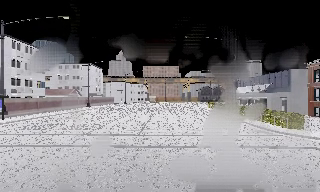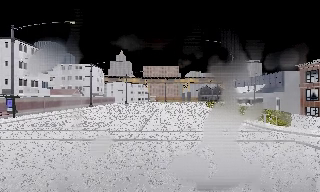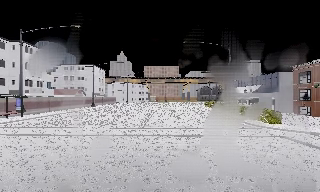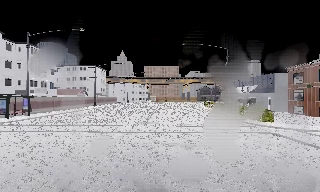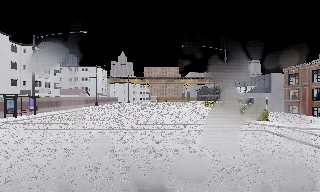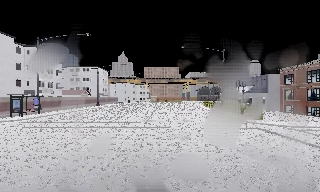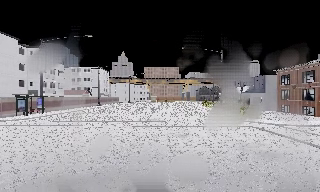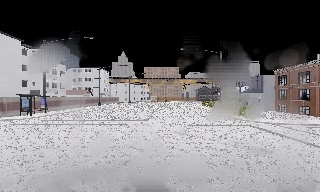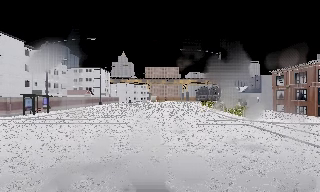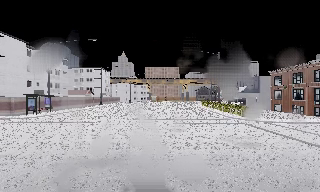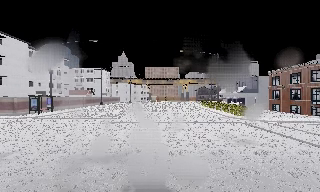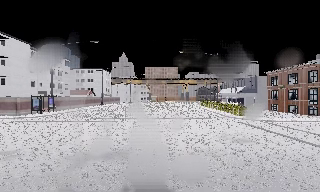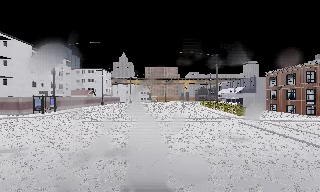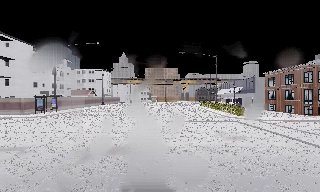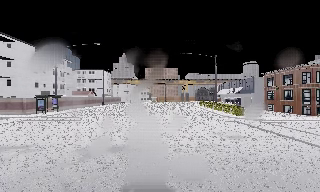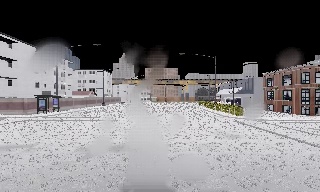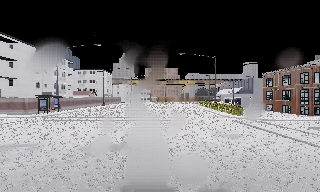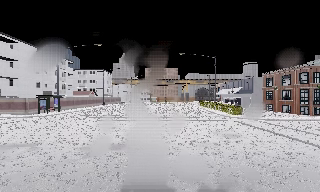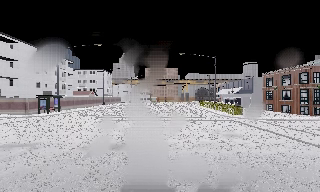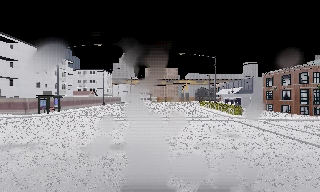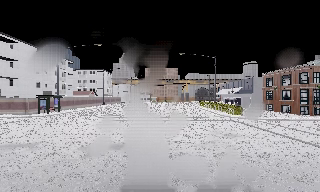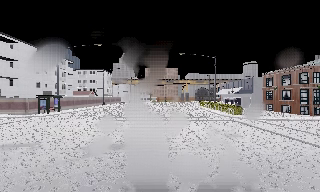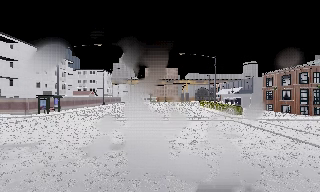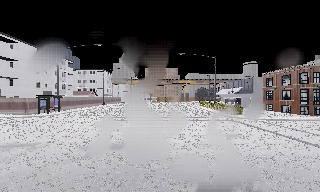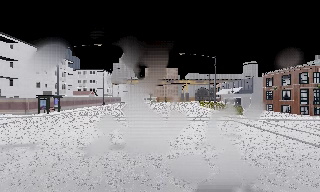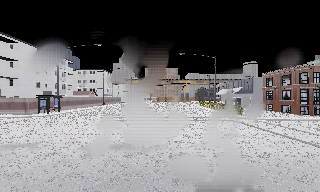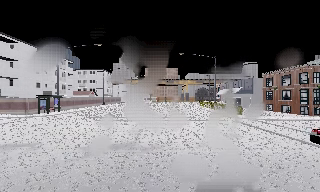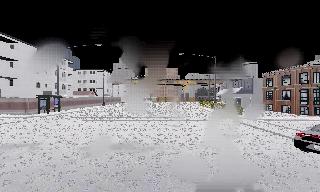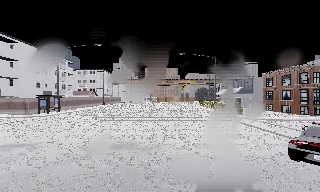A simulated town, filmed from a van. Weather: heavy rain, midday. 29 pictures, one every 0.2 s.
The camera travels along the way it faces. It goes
backward.
0.0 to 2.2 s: The camera travels backward, about 8 m, so what stands in front gets smaller. It loses speed.
2.2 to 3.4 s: The camera travels backward, about 1.5 m, so what stands in front gets smaller. It loses speed.
3.4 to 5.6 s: The camera keeps its place and its aim.
The film runs backward here.
